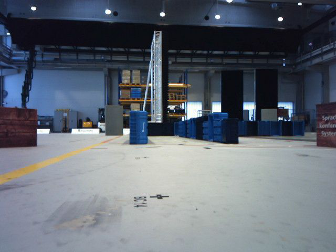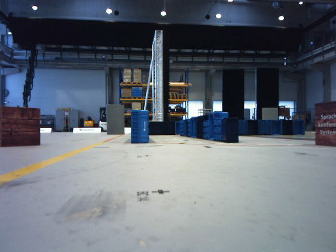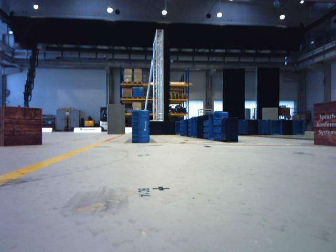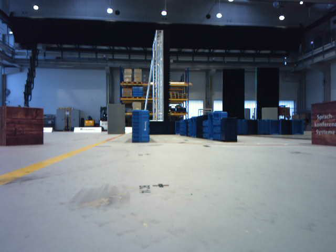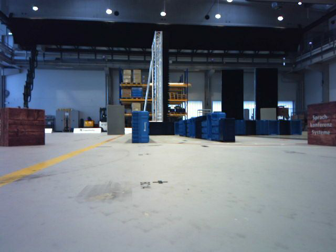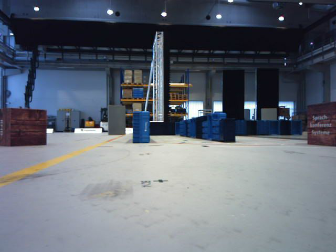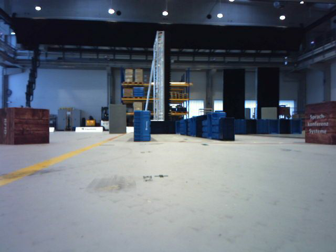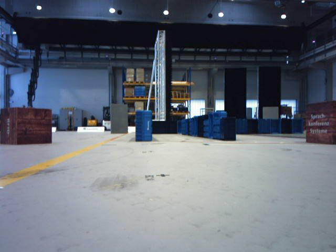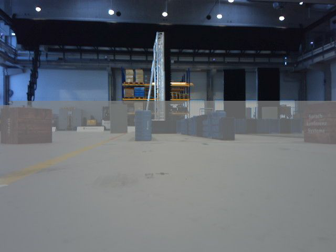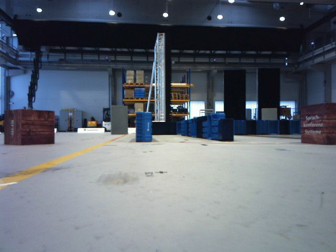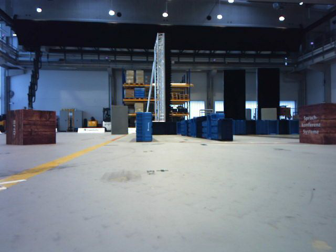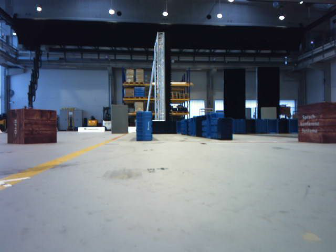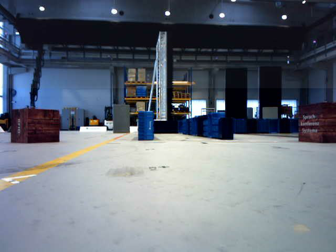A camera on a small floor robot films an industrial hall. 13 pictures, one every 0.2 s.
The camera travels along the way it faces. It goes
backward.
0.0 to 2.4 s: The camera travels backward, about 0.5 m, so what stands in front gets smaller.
The film runs backward here.
